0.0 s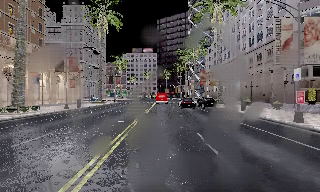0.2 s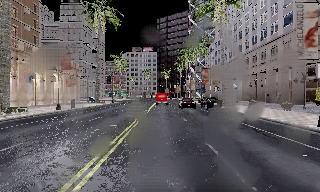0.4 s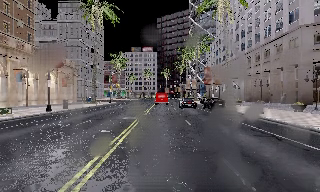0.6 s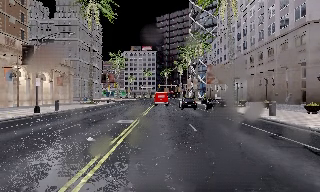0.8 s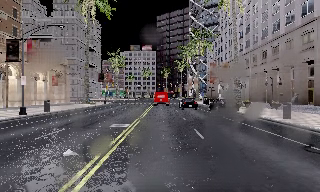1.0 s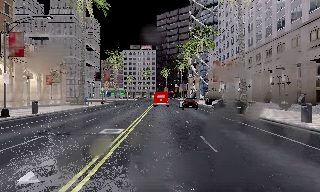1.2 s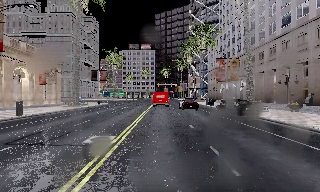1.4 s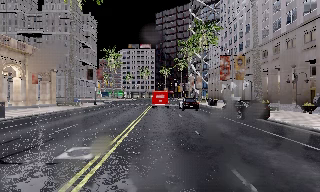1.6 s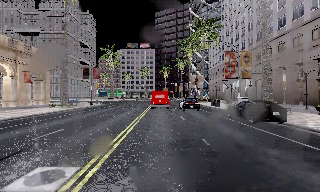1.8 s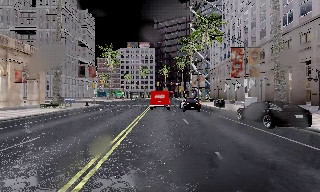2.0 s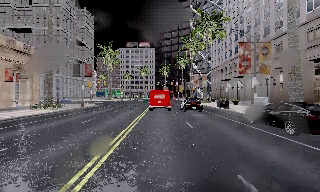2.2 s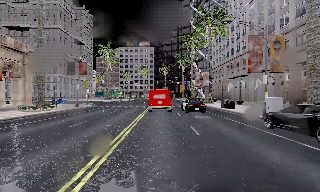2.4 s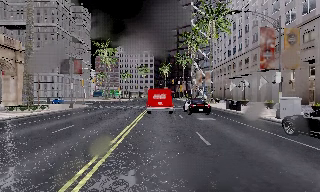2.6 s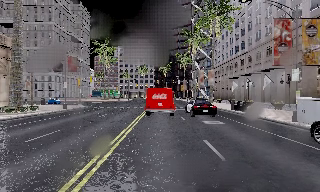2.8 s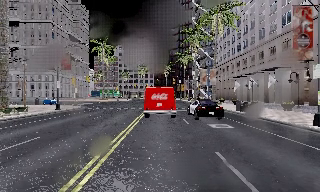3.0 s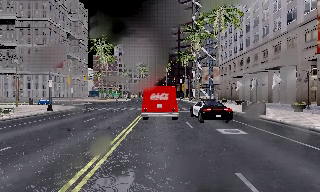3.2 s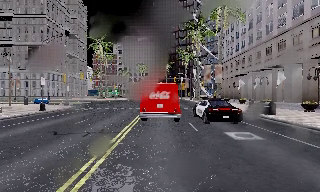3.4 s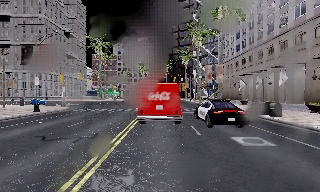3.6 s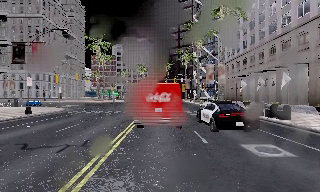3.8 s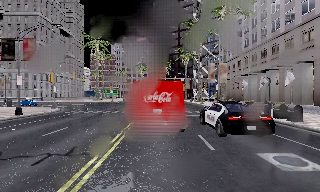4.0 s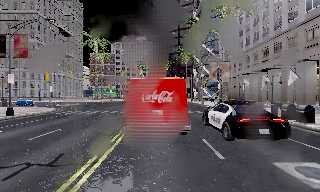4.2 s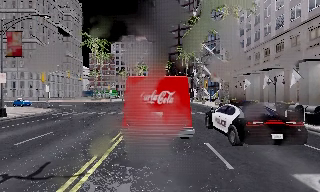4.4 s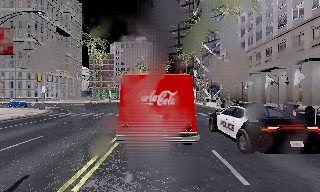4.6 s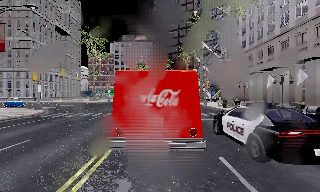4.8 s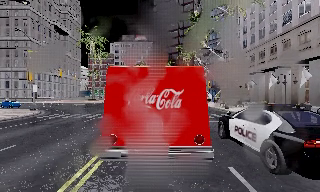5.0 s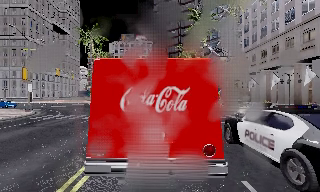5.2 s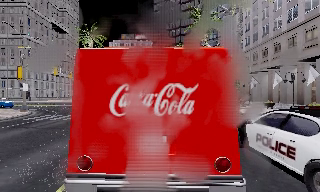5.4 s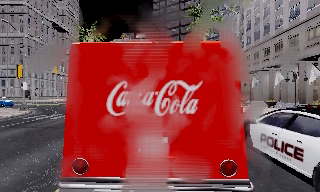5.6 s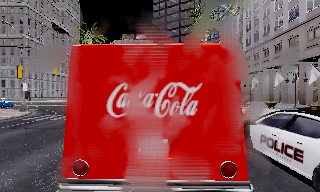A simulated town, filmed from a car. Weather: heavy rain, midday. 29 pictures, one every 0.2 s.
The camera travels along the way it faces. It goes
forward.
0.0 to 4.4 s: The camera travels forward, about 30 m, so what stands in front looms larger. It loses speed.
4.4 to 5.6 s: The camera travels forward, about 2.5 m, so what stands in front looms larger. It loses speed.
The film runs forward here.
